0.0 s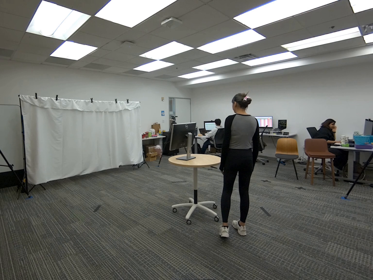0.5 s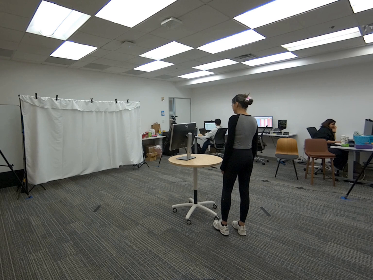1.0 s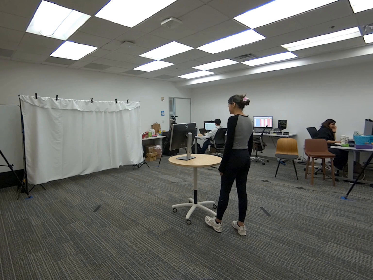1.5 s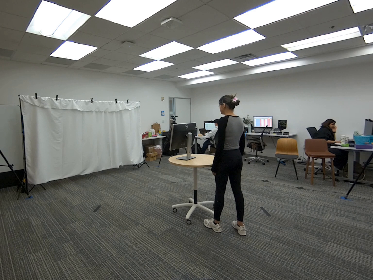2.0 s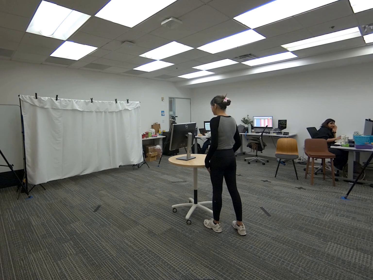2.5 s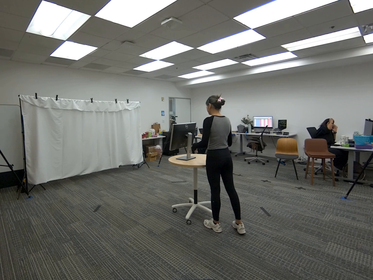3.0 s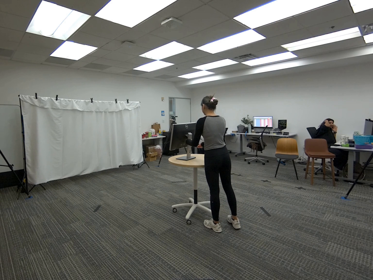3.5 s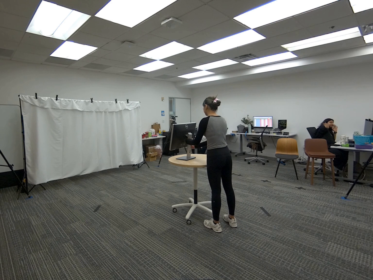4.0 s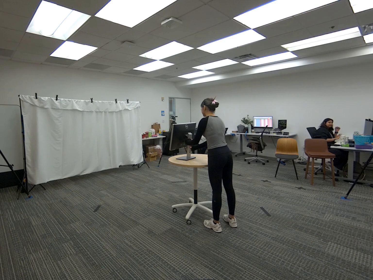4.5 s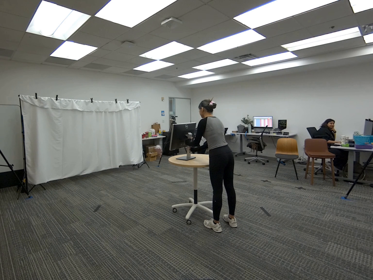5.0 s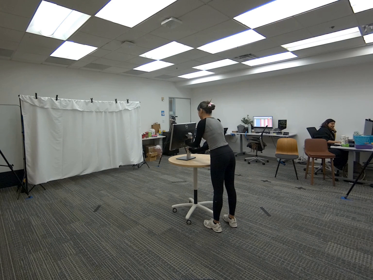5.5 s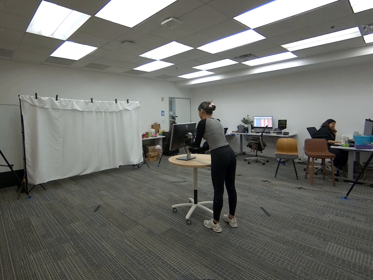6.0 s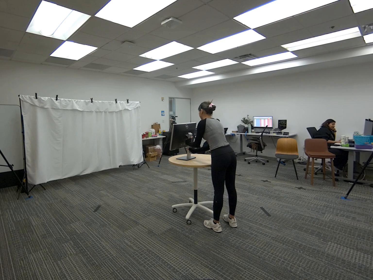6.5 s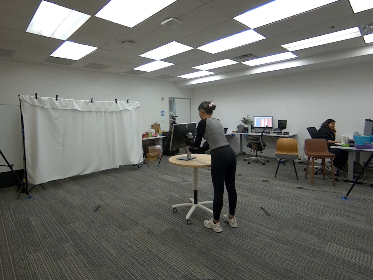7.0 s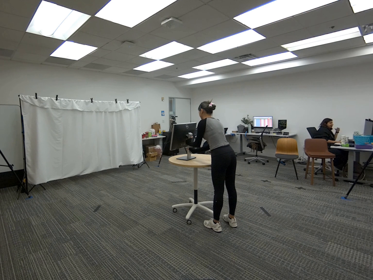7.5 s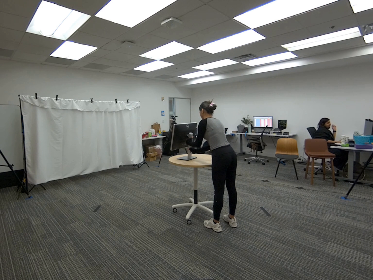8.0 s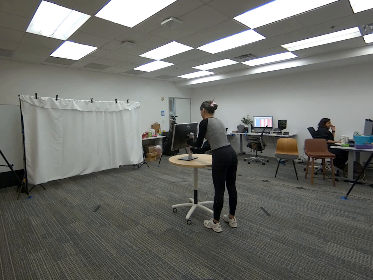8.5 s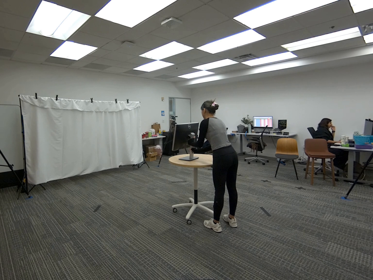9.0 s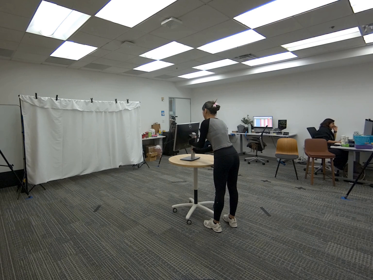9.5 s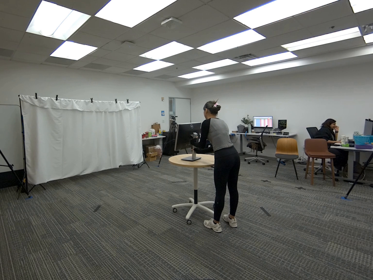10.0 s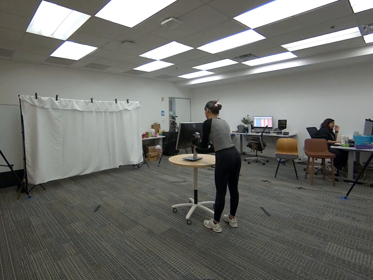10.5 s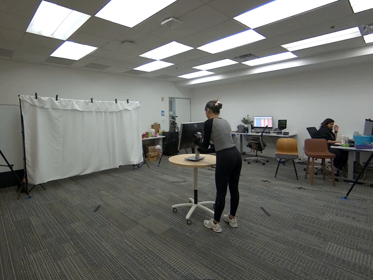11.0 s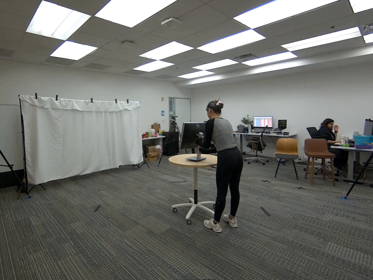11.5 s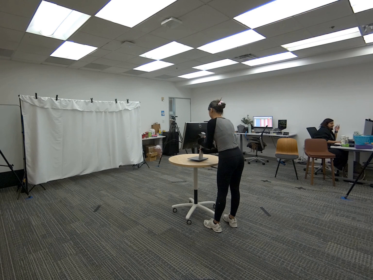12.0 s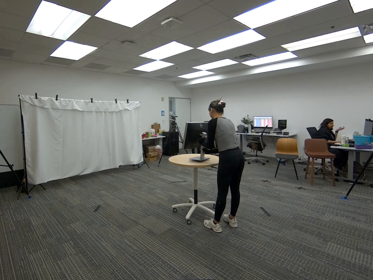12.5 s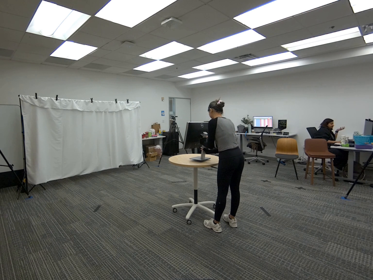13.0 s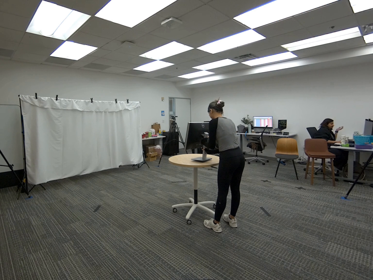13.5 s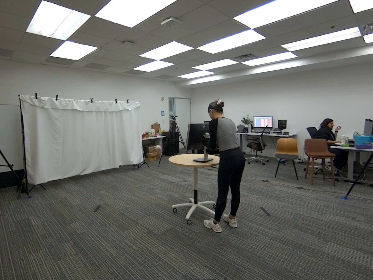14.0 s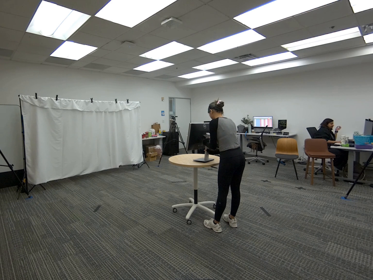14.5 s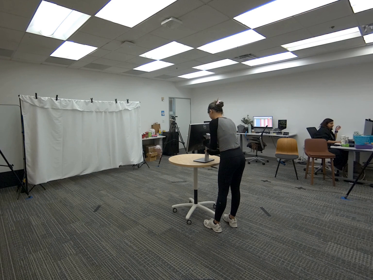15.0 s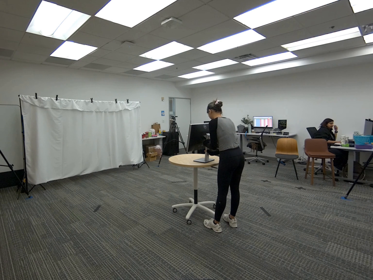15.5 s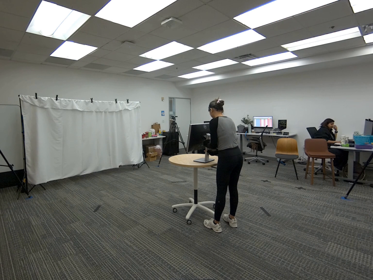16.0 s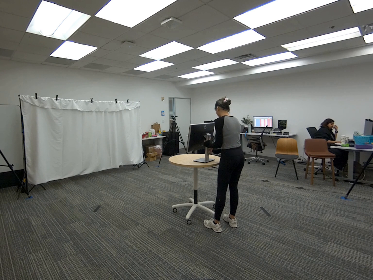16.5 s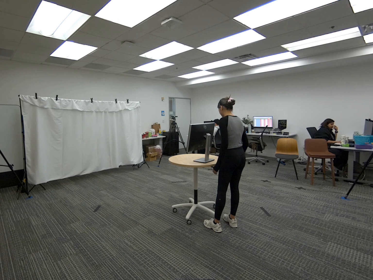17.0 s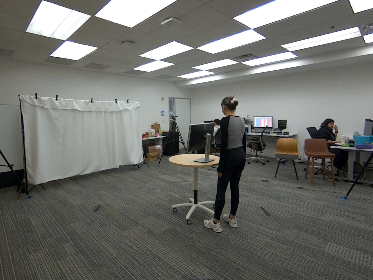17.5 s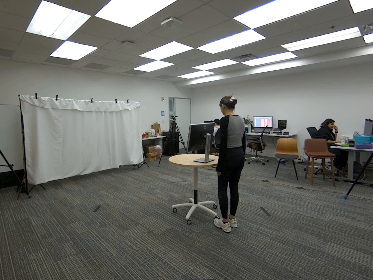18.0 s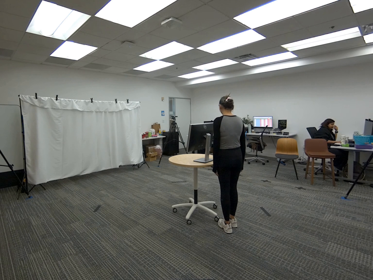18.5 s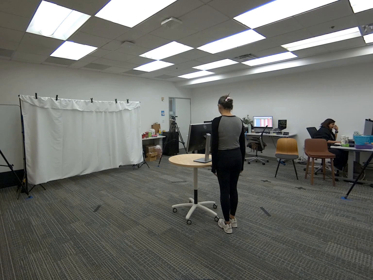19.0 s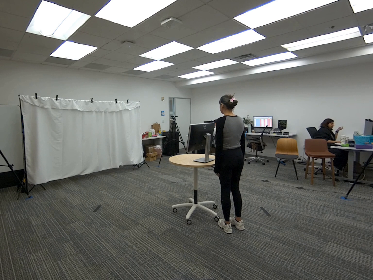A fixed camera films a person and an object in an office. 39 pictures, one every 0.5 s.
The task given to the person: Walk over to the round table and pull the monitor towards you. Step away when complete.
